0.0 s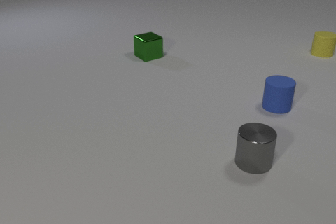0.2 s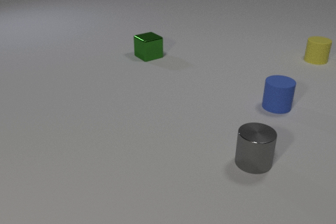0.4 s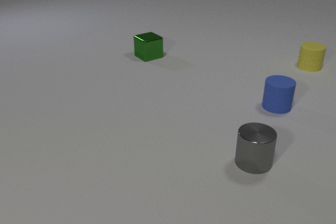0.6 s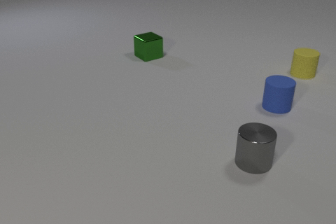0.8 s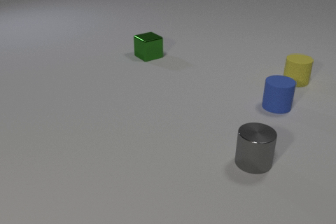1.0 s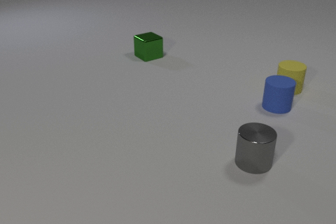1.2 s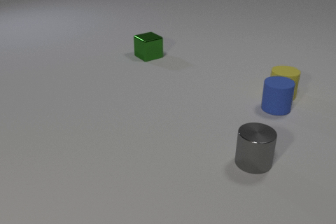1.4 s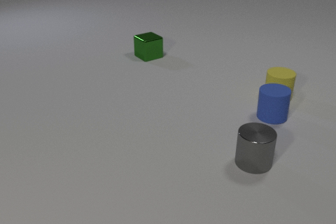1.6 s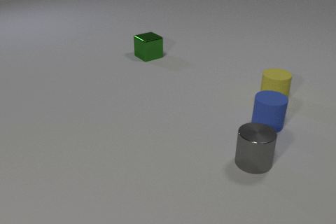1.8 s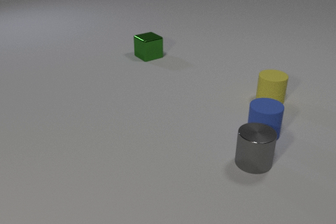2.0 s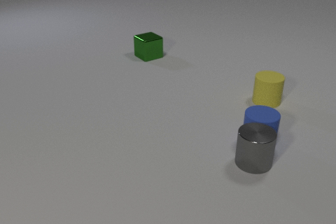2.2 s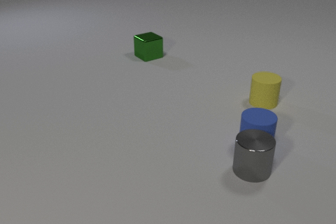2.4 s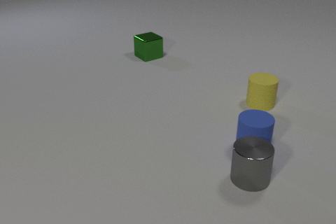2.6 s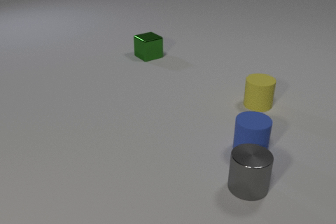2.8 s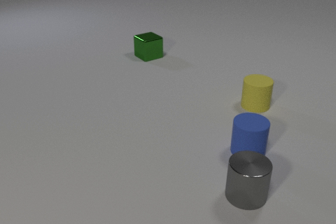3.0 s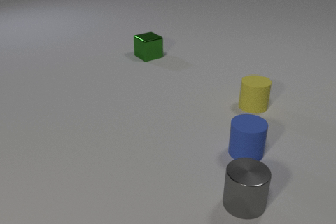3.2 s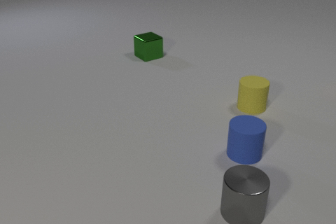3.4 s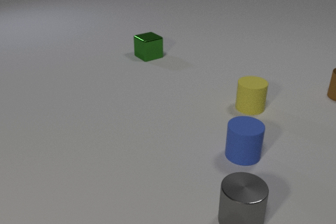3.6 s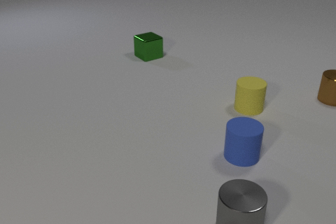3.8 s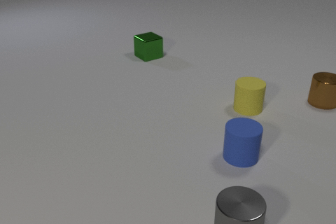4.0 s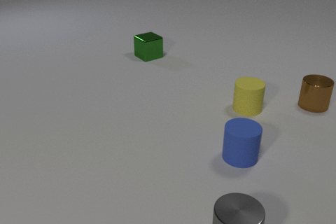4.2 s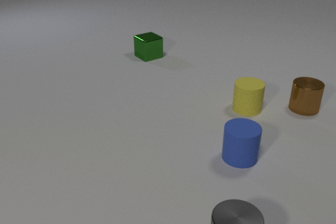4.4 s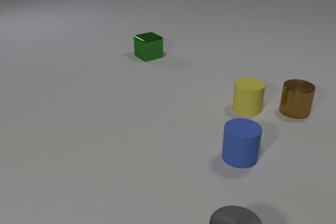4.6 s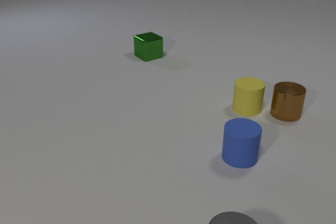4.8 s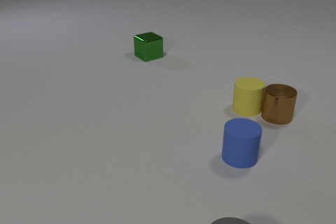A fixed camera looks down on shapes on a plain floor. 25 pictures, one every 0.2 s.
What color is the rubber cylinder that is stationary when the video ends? blue.
Are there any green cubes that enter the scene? no.
How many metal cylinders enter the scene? 1.
0.0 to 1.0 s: The yellow rubber cylinder slides toward the camera.
1.0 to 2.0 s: The yellow rubber cylinder slides toward the camera and to the left. The blue rubber cylinder slides toward the camera. The yellow rubber cylinder and the blue rubber cylinder collide. The blue rubber cylinder and the gray metal cylinder collide.
2.0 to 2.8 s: The yellow rubber cylinder slides toward the camera and to the left. The blue rubber cylinder slides toward the camera and to the left. The gray metal cylinder slides toward the camera.
2.8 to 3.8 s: The yellow rubber cylinder slides toward the camera and to the left. The blue rubber cylinder slides toward the camera. The brown metal cylinder comes in at the right edge, slides toward the camera and to the left. The gray metal cylinder slides toward the camera.
3.8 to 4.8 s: The brown metal cylinder slides toward the camera and to the left. The gray metal cylinder slides toward the camera.
